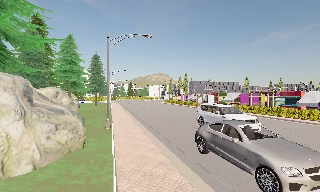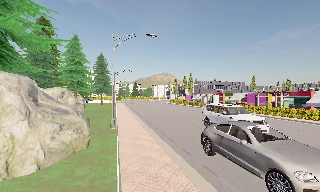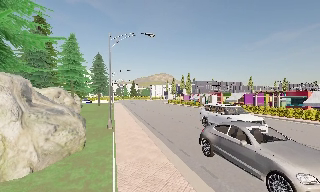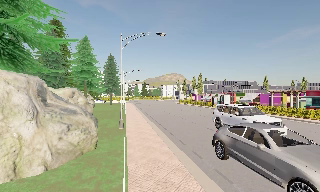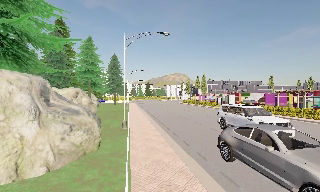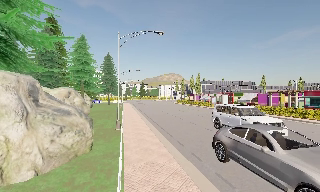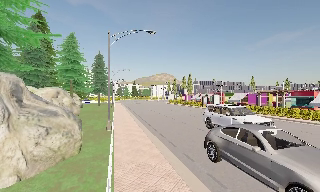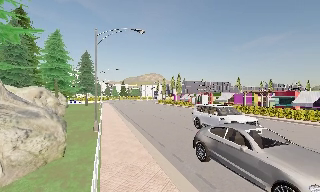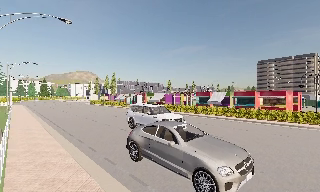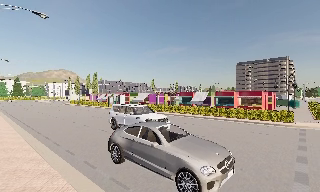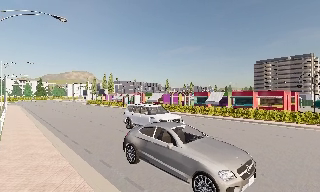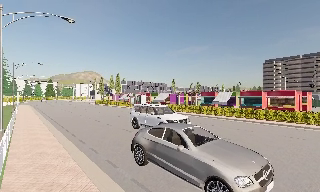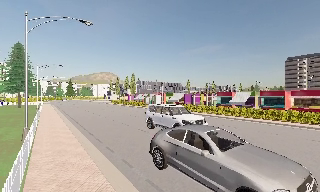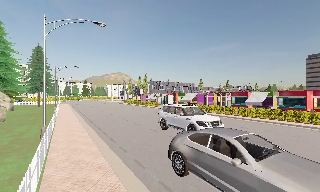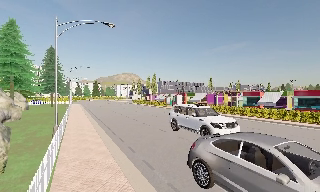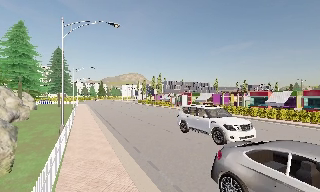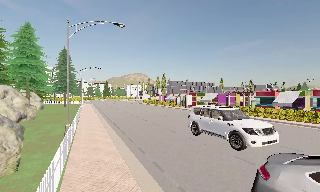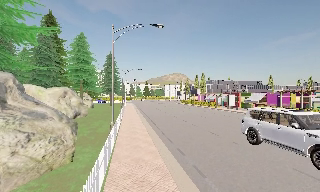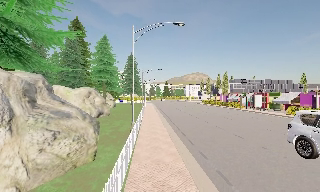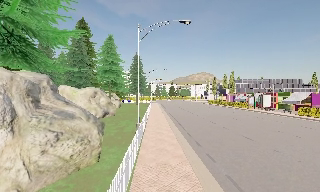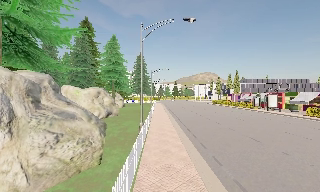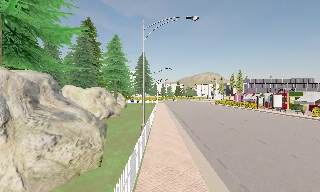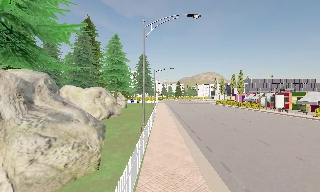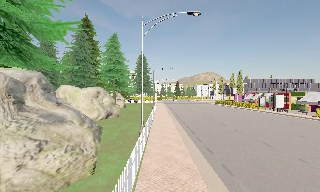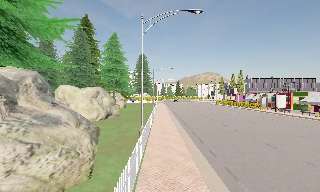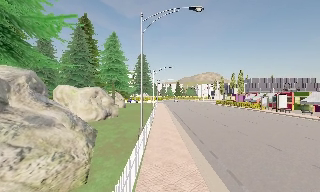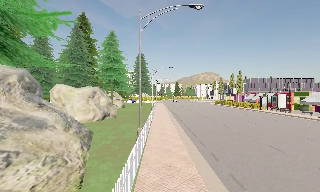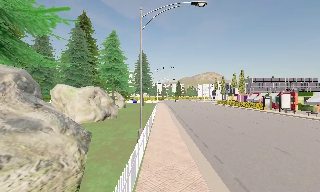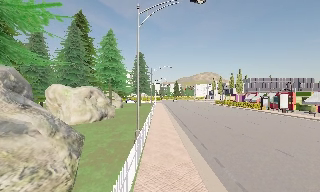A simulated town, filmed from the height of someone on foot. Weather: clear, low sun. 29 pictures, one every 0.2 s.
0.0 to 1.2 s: The camera travels forward, about 1 m, so what stands in front looms larger.
1.2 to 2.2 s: The scene slides to the left, as the camera pans about 25 degrees to its right. It travels forward, about 0.5 m, so what stands in front looms larger.
2.2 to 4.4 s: The camera pans to its left, which is counterclockwise from overhead, by about 40 degrees. It travels forward, about 2 m.
4.4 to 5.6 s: The camera travels forward, about 1.5 m, so what stands in front looms larger.
The film runs forward here.
